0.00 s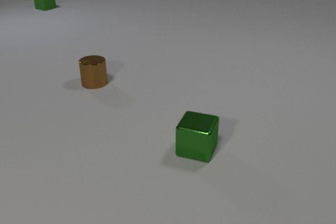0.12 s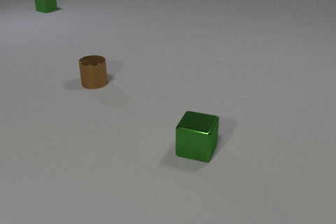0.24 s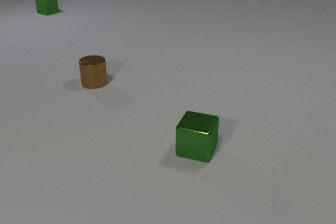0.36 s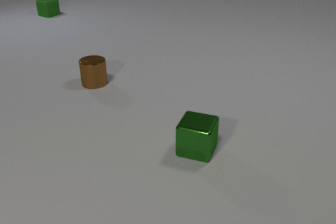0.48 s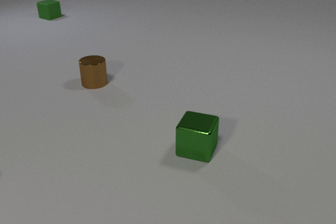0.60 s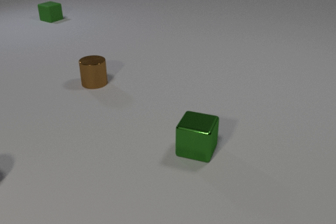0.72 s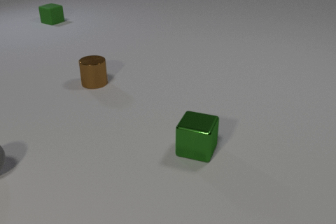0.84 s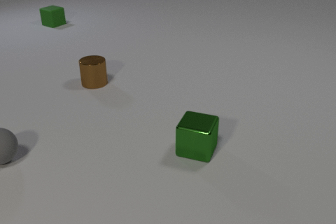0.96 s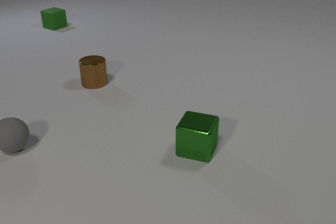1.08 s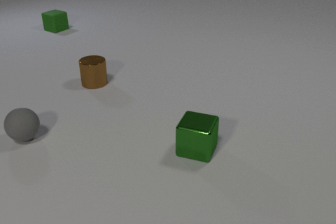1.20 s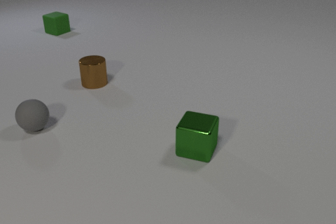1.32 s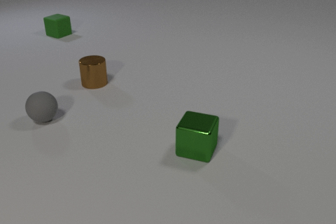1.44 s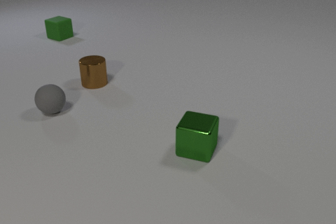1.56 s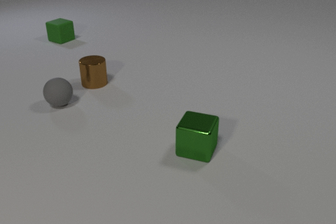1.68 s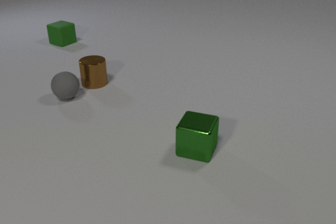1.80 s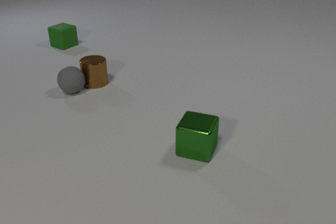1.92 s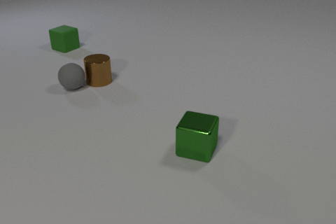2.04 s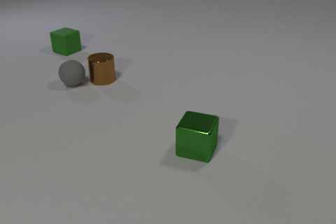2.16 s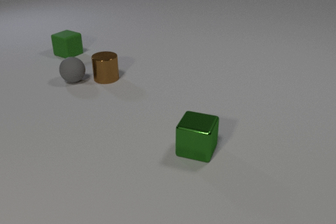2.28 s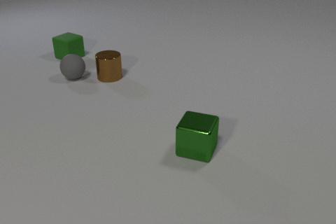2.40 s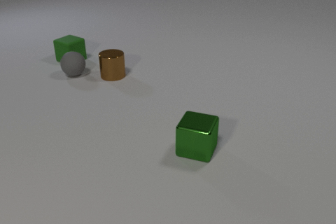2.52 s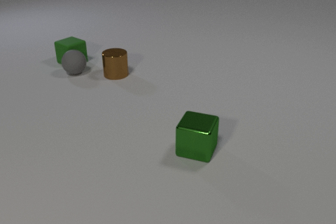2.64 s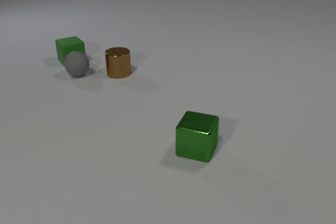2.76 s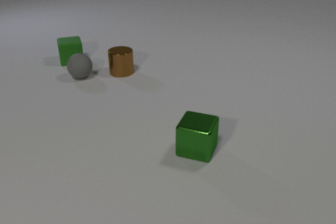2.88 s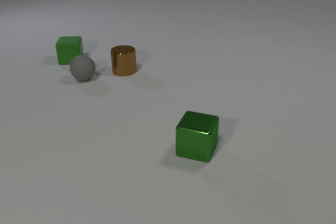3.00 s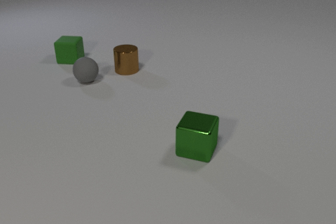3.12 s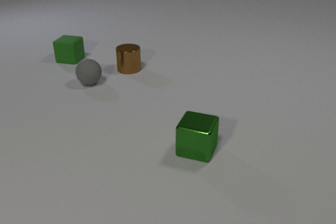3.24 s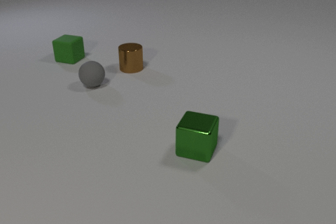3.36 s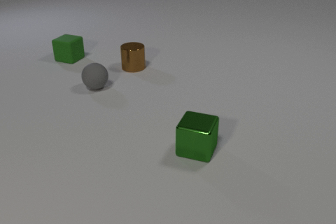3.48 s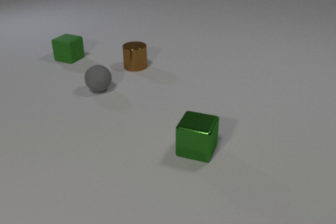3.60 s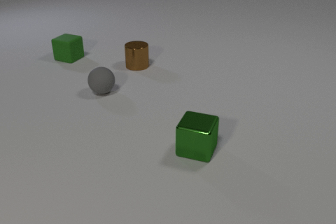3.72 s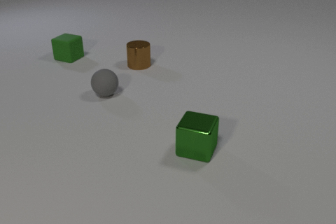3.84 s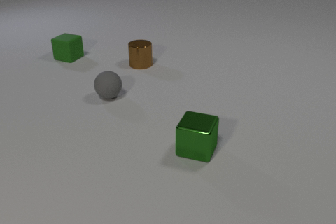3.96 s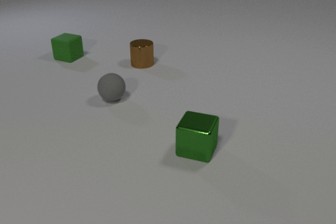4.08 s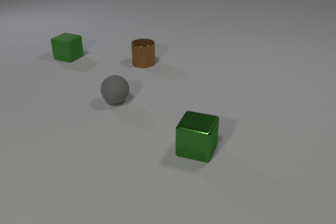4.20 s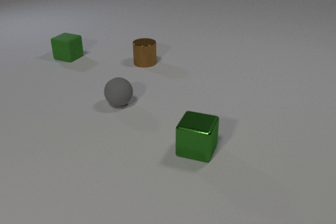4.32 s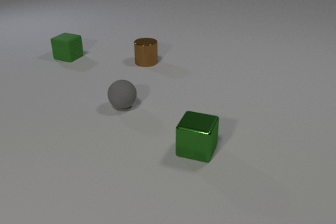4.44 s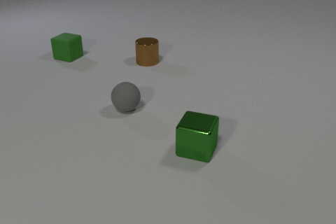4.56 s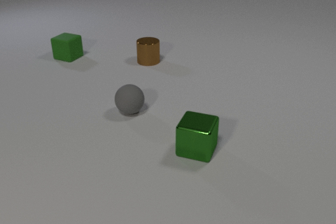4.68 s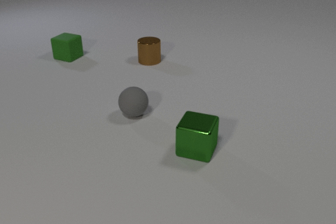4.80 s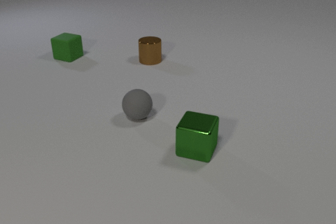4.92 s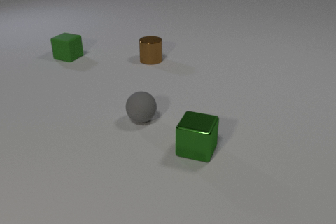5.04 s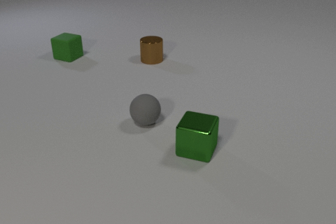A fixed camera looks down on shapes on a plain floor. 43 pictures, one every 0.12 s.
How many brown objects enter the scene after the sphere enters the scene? 0.
What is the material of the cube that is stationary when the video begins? metal.
What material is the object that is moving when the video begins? rubber.
0.00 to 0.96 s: The gray rubber sphere comes in at the left edge, rolls away from the camera and to the right. The green rubber cube slides toward the camera.
0.96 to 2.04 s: The gray rubber sphere rolls away from the camera and to the right. The brown metal cylinder slides to the right and away from the camera. The green rubber cube slides toward the camera. The gray rubber sphere and the brown metal cylinder collide.
2.04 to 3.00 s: The gray rubber sphere rolls to the right. The brown metal cylinder slides to the right and away from the camera. The green rubber cube slides toward the camera, spins clockwise seen from above by about 60 degrees, its near face sliding to the left. The gray rubber sphere and the green rubber cube collide.
3.00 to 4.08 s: The gray rubber sphere rolls toward the camera and to the right. The brown metal cylinder slides to the right and away from the camera. The green rubber cube slides away from the camera.
4.08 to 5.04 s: The gray rubber sphere rolls toward the camera and to the right. The brown metal cylinder slides away from the camera and to the right.
